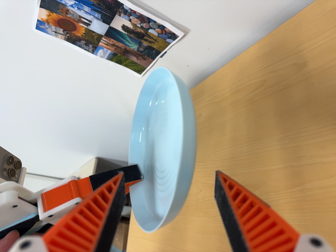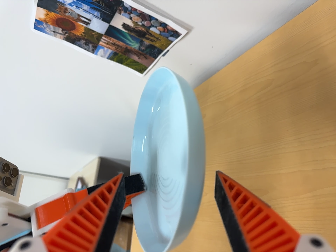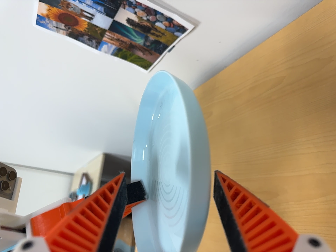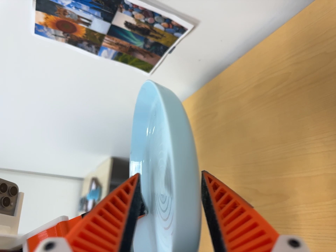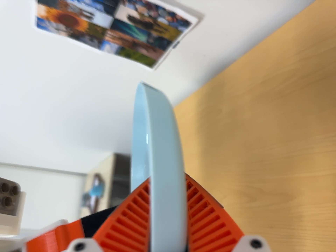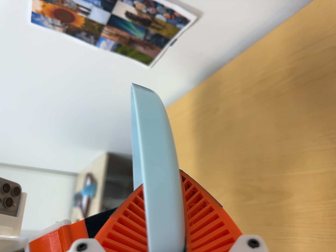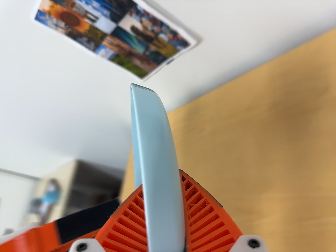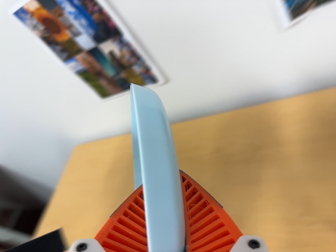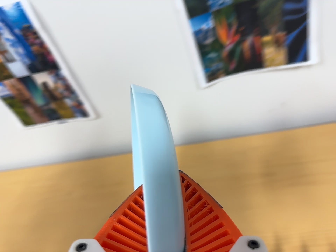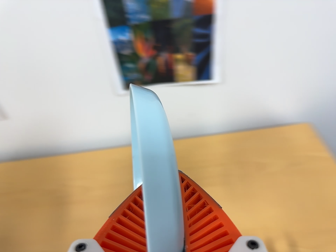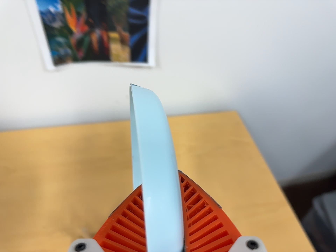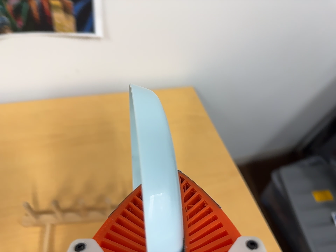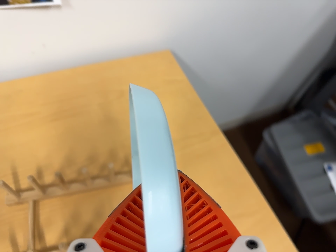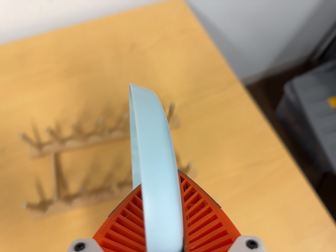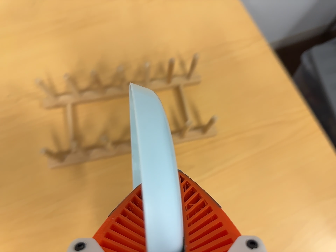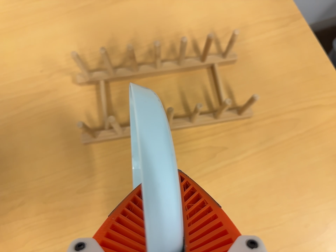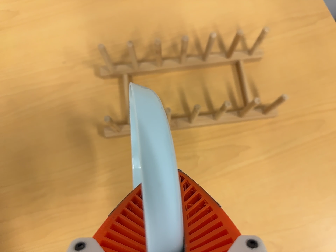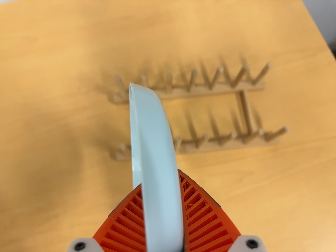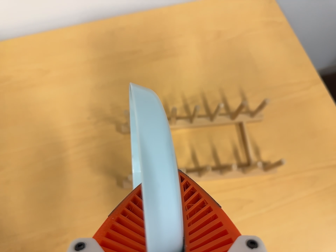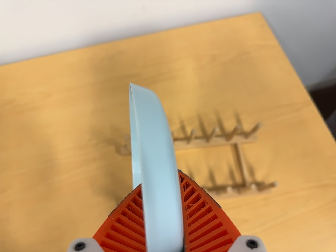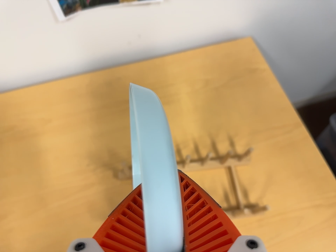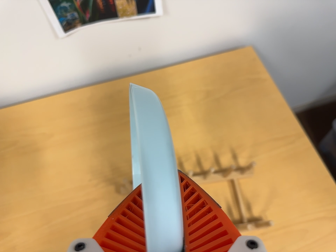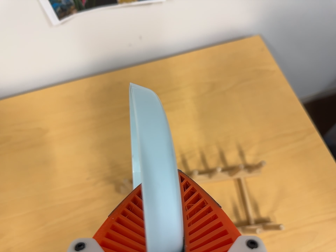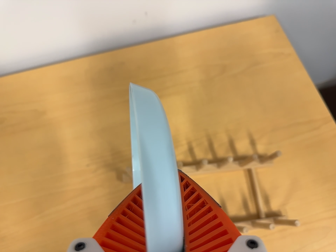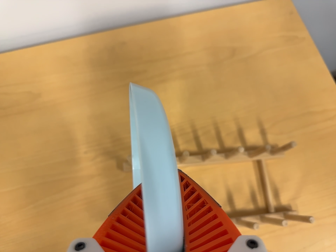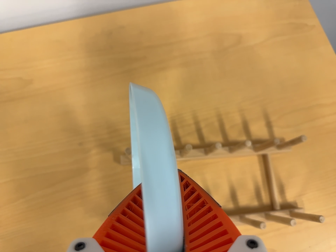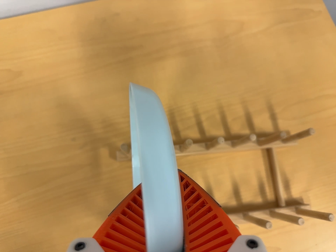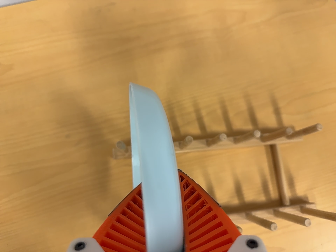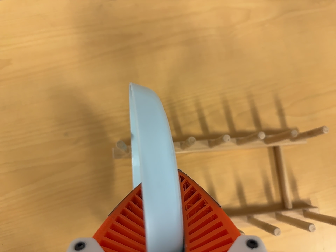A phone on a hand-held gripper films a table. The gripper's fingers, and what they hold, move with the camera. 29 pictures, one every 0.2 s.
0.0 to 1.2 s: The camera travels to its left, about 6 cm.
1.2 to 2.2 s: The camera pans to its right by about 70 degrees. It travels backward, about 10 cm. It rolls about its line of sight by about 20 degrees, and the scene rotates clockwise.
2.2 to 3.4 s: The camera travels toward the bottom of its view and to its left, about 9 cm, so close, fixed things drift upward. Its aim tips toward the bottom of its view by about 20 degrees, and the scene shifts upward.
3.4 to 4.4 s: The camera travels toward the top of its view, about 12 cm, so close, fixed things drift downward.
4.4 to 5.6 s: The camera travels forward, about 14 cm, so what stands in front looms larger. Its aim tips toward the bottom of its view by about 10 degrees, and the scene shifts upward.
The film runs forward here.
